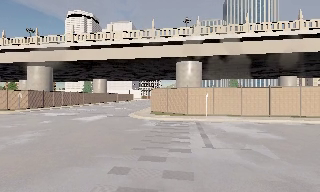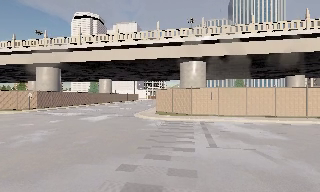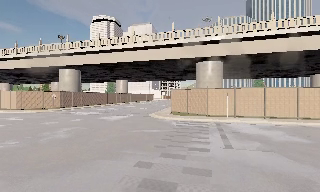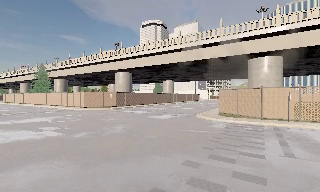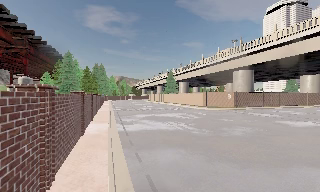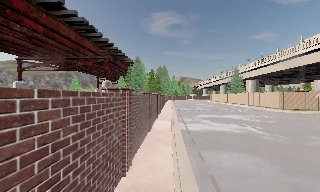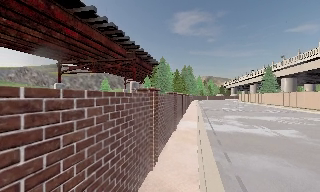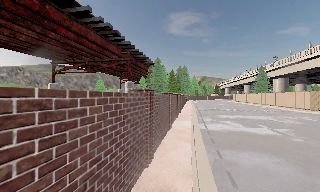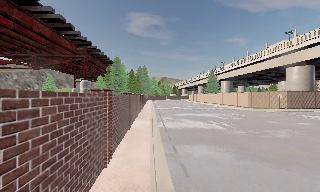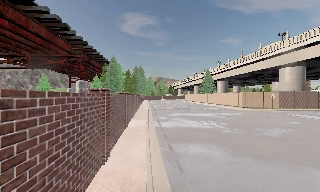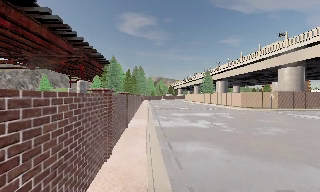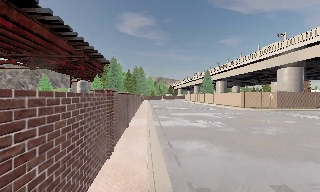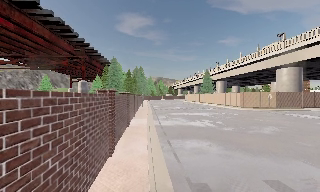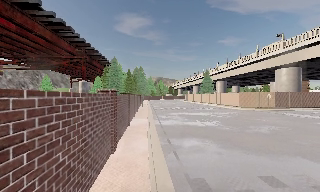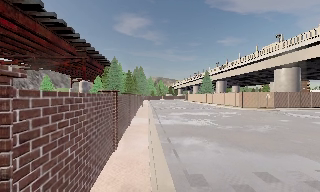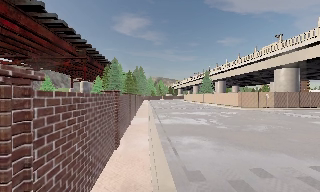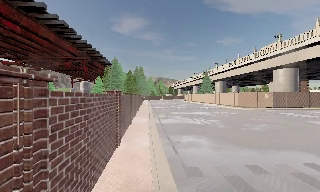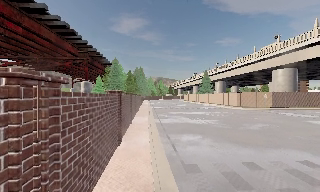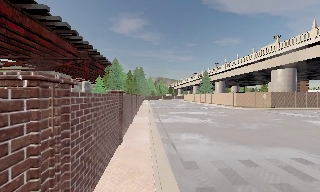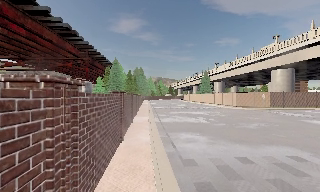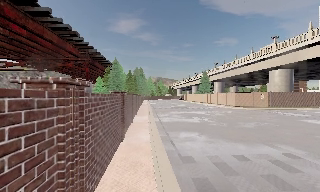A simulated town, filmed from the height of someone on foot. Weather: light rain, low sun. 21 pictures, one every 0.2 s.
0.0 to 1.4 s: The scene slides to the right, as the camera pans about 90 degrees to its left. It travels backward, about 1.5 m.
1.4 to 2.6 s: The scene slides to the left, as the camera pans about 15 degrees to its right. It travels backward, about 1.5 m, so what stands in front gets smaller.
2.6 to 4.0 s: The camera travels backward, about 1.5 m, so what stands in front gets smaller.
The film runs backward here.
